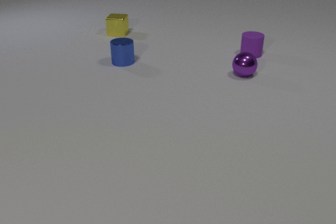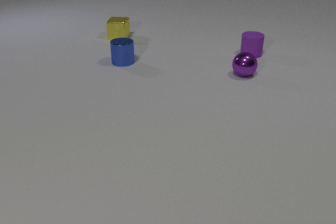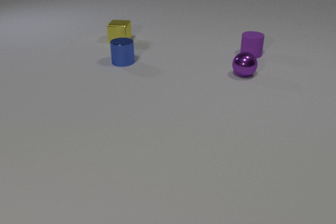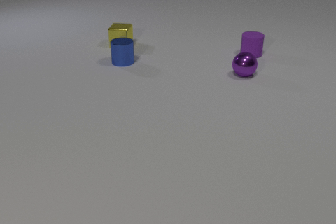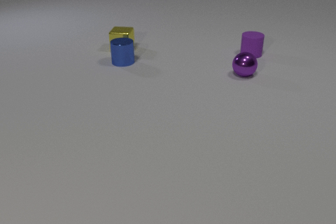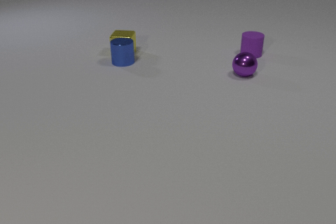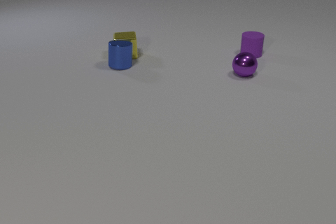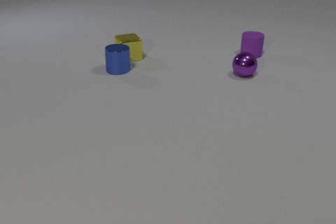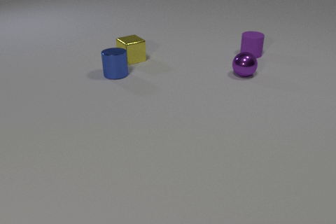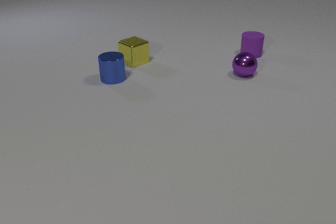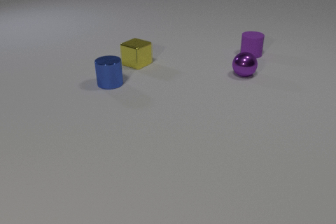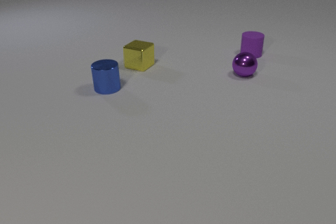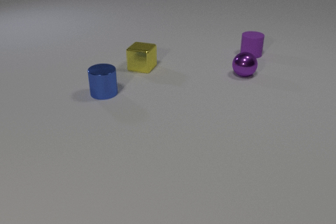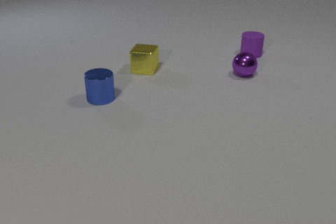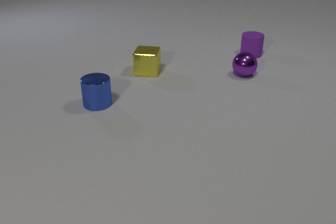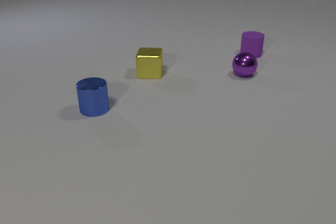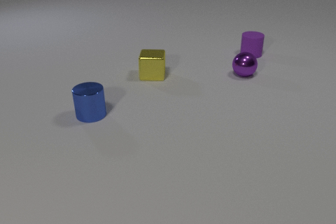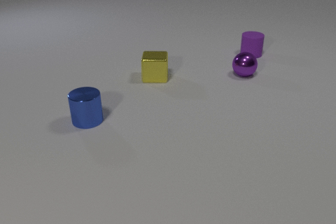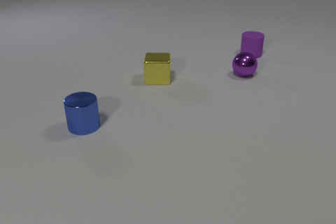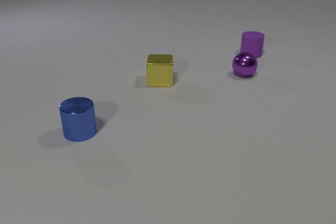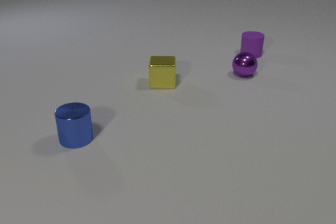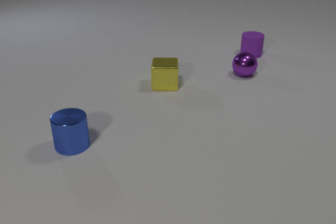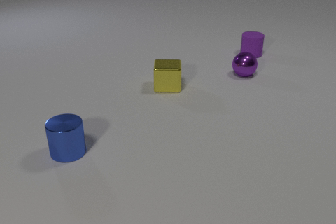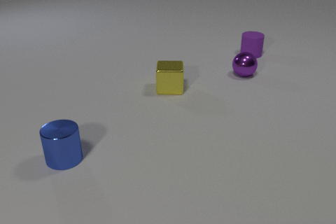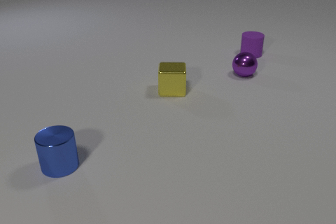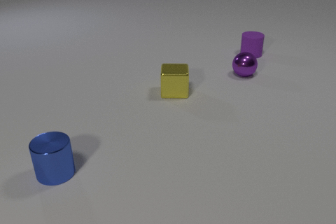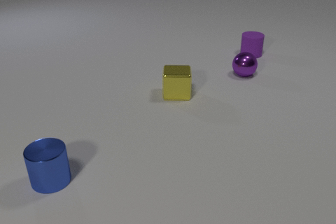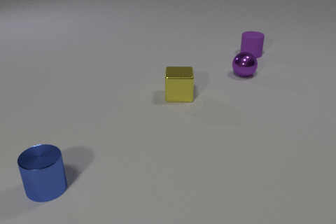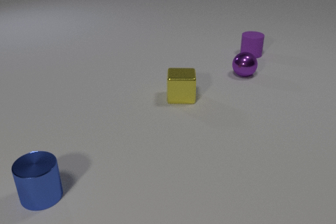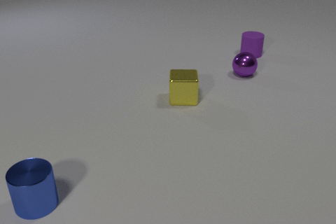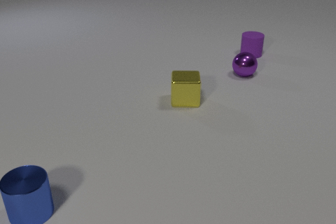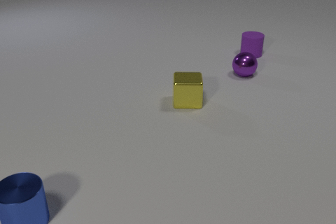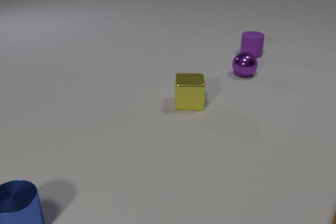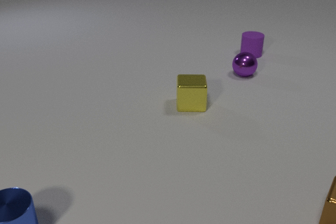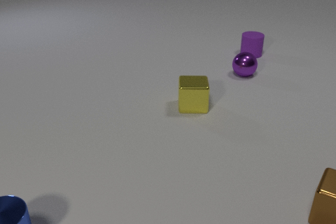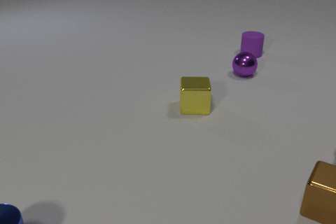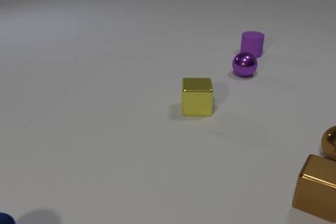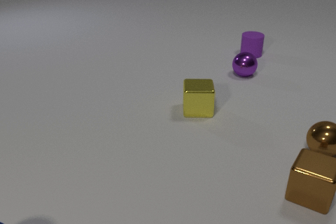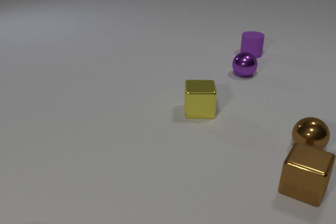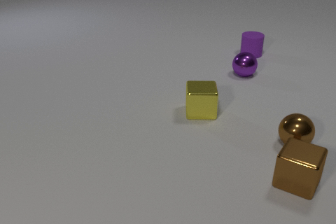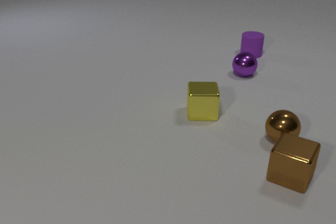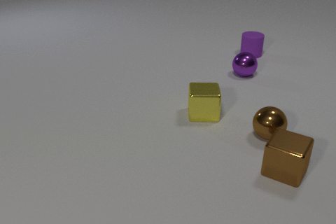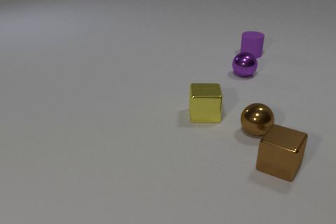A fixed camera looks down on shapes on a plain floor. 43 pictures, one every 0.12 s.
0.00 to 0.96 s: The yellow metal cube slides toward the camera, spins so that its near face slides to the right, counterclockwise seen from above. The blue metal cylinder slides toward the camera. The yellow metal cube and the blue metal cylinder collide.
0.96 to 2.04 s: The yellow metal cube slides toward the camera and to the right, spins counterclockwise seen from above by about 60 degrees, its near face sliding to the right. The blue metal cylinder slides toward the camera.
2.04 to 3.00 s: The yellow metal cube slides toward the camera and to the right. The blue metal cylinder slides toward the camera.
3.00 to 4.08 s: The yellow metal cube slides toward the camera and to the right. The blue metal cylinder slides toward the camera and to the left. The brown metal cube comes in at the right edge, slides to the left and away from the camera.
4.08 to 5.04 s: The yellow metal cube slides toward the camera and to the right. The blue metal cylinder slides toward the camera and to the left, leaves at the bottom edge. The brown metal sphere comes in at the right edge, rolls to the left. The brown metal cube slides away from the camera and to the left.
What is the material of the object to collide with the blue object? metal.
How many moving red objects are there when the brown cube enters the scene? 0.
What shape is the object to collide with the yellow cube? cylinder.
